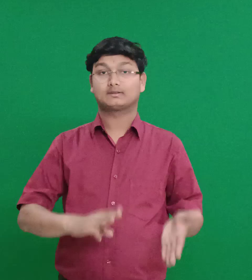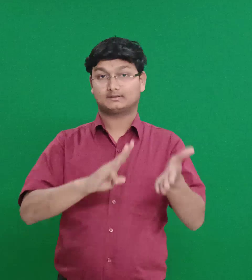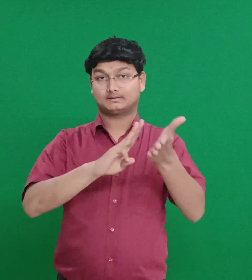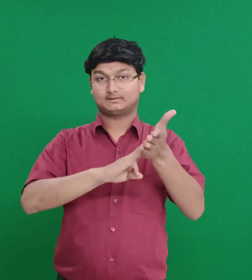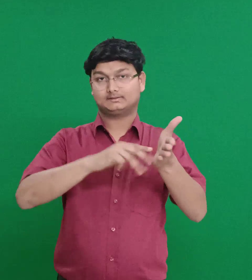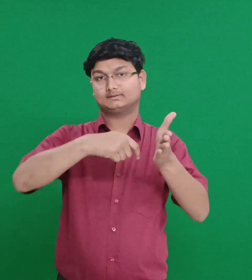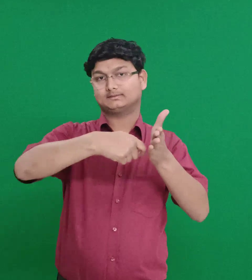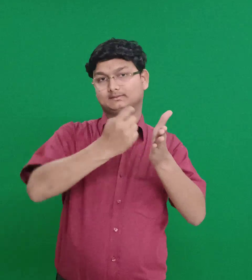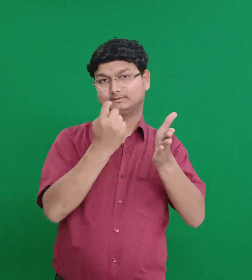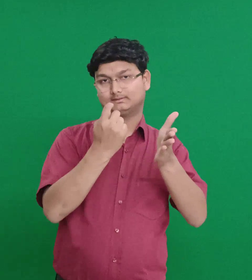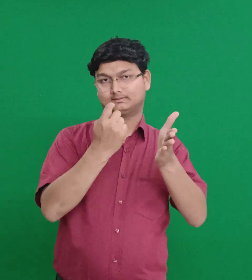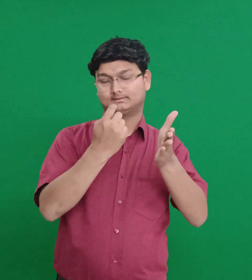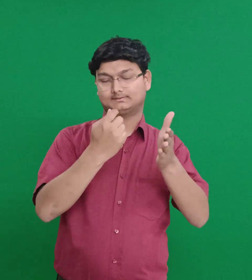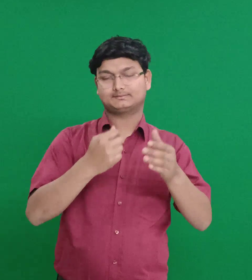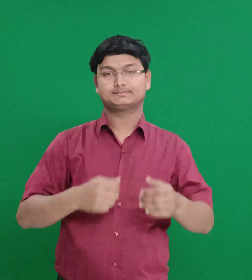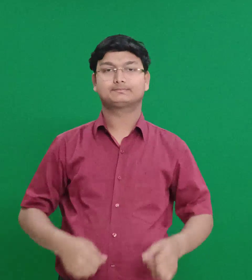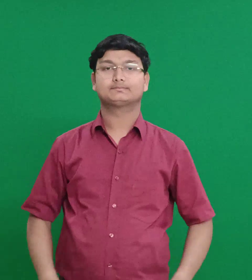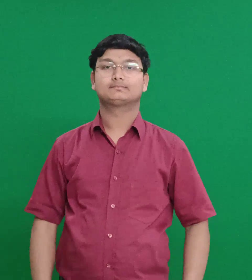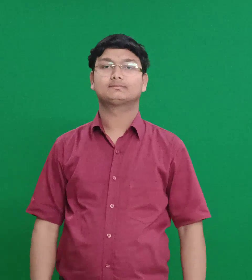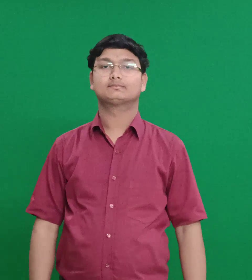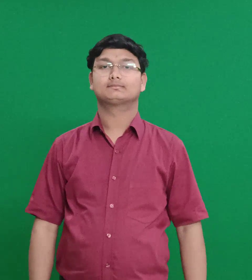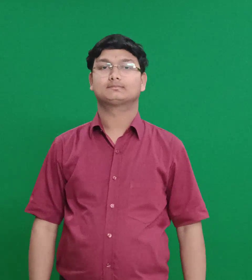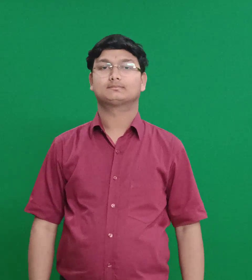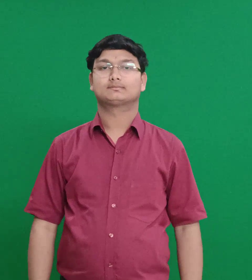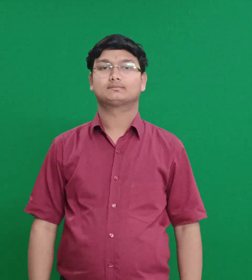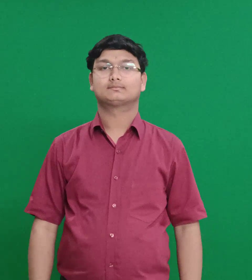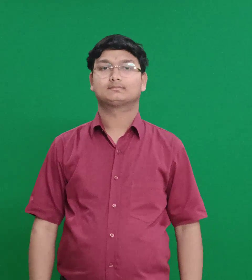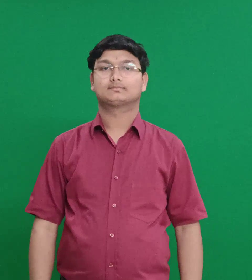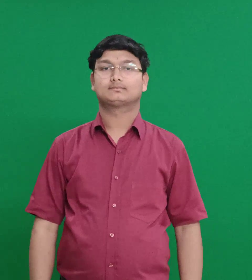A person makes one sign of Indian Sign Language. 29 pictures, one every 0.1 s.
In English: mithredath
